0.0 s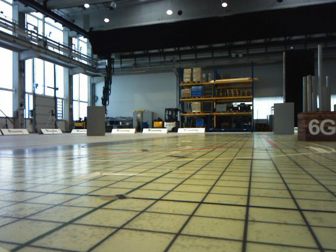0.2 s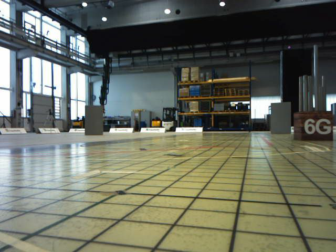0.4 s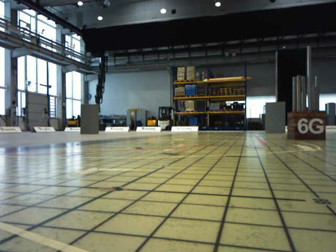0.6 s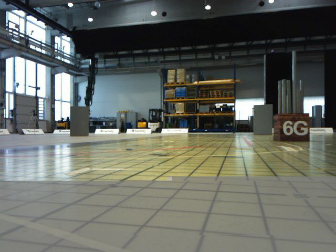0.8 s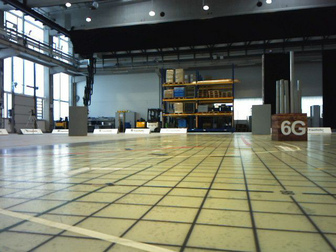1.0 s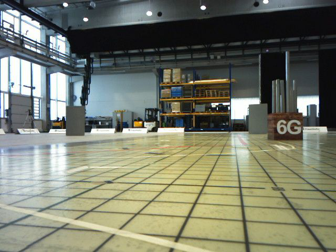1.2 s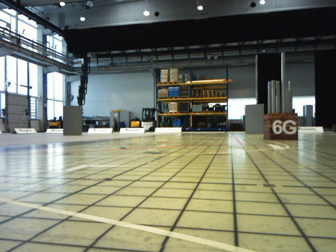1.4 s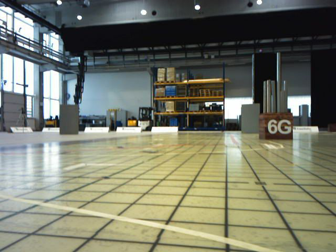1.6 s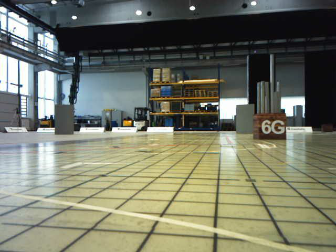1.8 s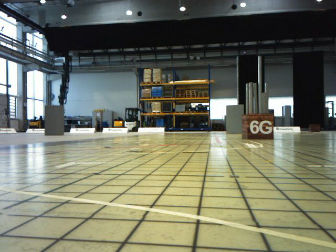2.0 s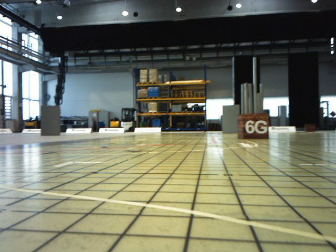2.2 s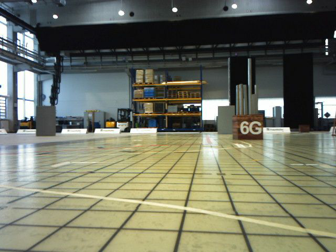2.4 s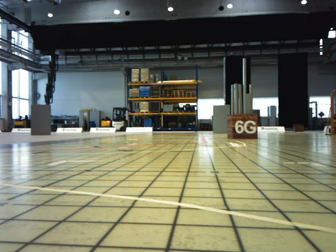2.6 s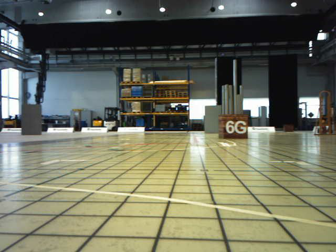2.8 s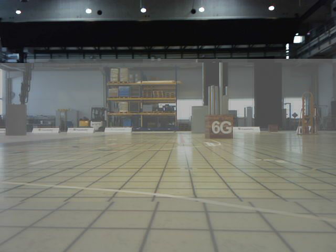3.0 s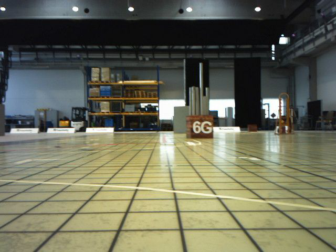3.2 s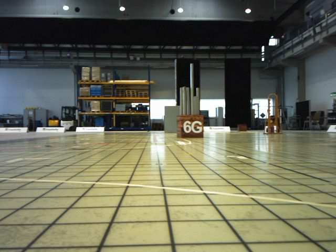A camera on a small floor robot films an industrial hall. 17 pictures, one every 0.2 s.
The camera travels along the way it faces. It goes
backward.
0.0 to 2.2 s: The camera travels backward, about 0.4 m, so what stands in front gets smaller.
2.2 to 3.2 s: The camera pans to its right, which is clockwise from overhead, by about 10 degrees. It travels backward, about 0.2 m, so what stands in front gets smaller. It gains speed.
The film runs backward here.
